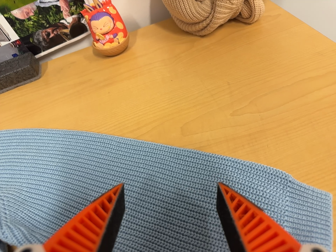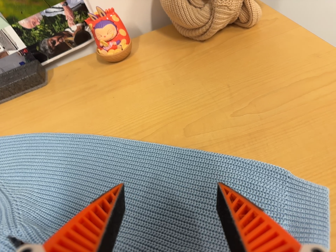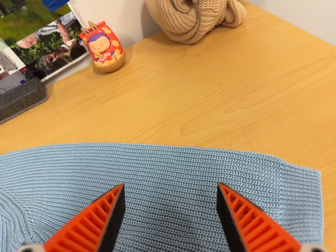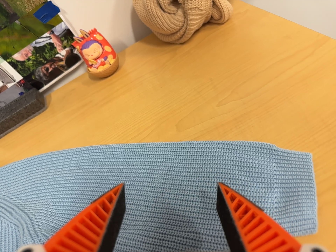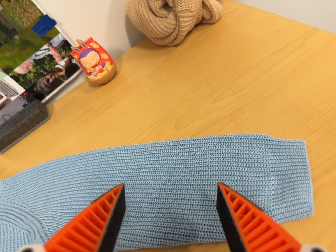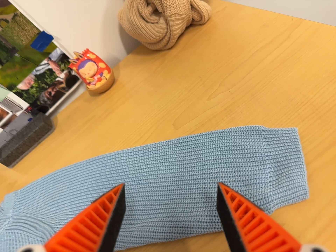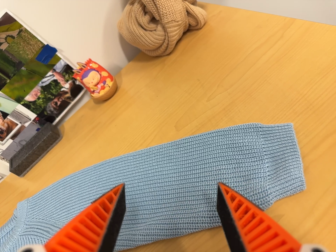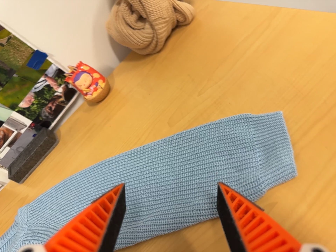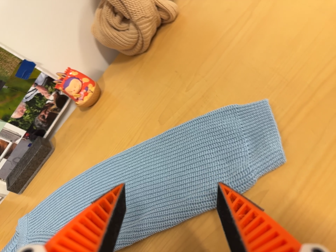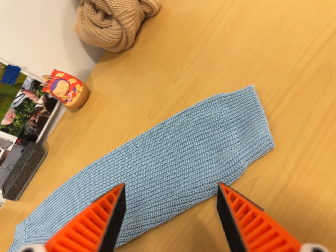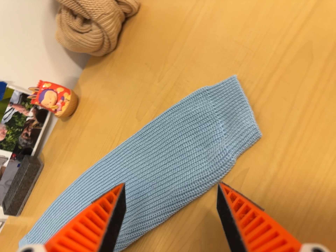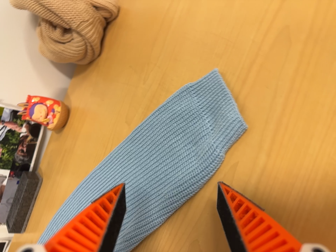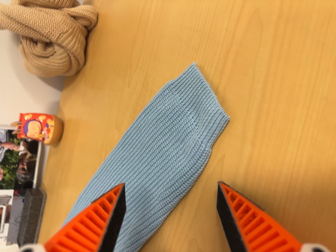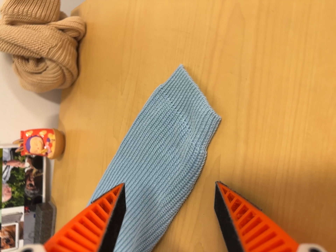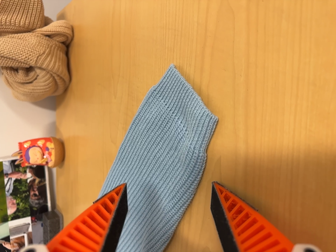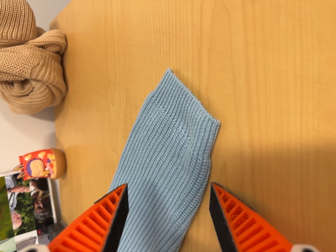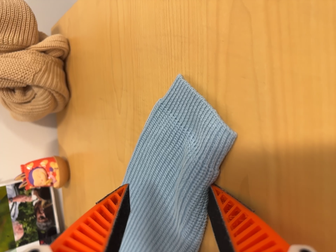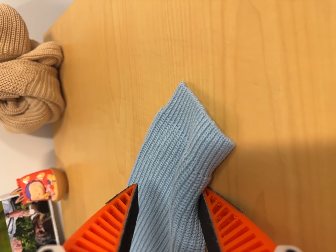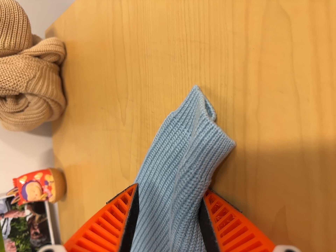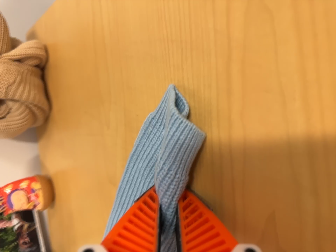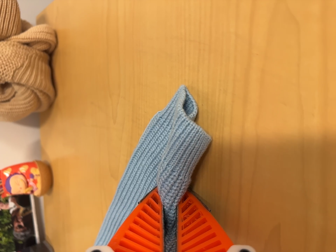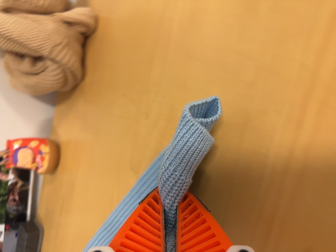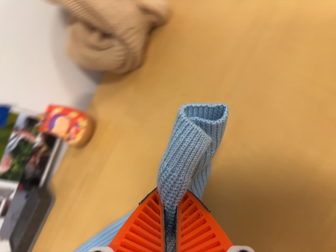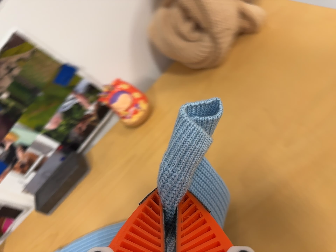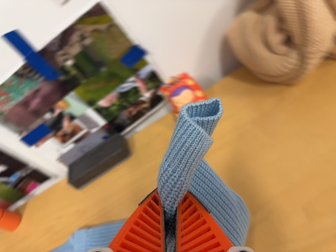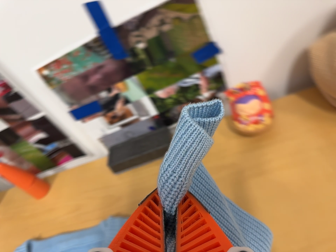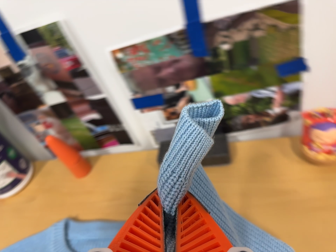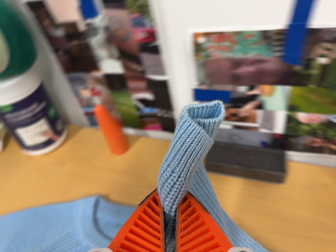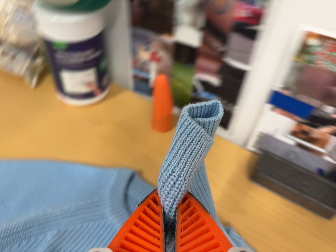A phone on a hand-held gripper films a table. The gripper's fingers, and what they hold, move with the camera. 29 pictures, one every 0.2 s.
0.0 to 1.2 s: The camera travels backward, about 9 cm, so what stands in front gets smaller. It rolls about its line of sight by about 25 degrees, and the scene rotates counterclockwise.
1.2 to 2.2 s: The camera travels to its right, about 8 cm, so close, fixed things drift to the left. It rolls about its line of sight by about 25 degrees, and the scene rotates counterclockwise.
2.2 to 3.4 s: The camera travels forward and toward the top of its view, about 8 cm, so what stands in front looms larger. It rolls about its line of sight by about 25 degrees, and the scene rotates counterclockwise.
3.4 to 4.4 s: The camera travels to its left, about 14 cm, so close, fixed things drift to the right. It rolls about its line of sight by about 35 degrees, and the scene rotates clockwise.
4.4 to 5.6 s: The scene slides to the right, as the camera pans about 15 degrees to its left. It travels to its left, about 50 cm, so close, fixed things drift to the right. Its aim tips toward the bottom of its view by about 15 degrees. It rolls about its line of sight by about 90 degrees, and the scene rotates clockwise.
The film runs forward here.
